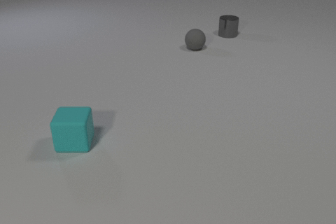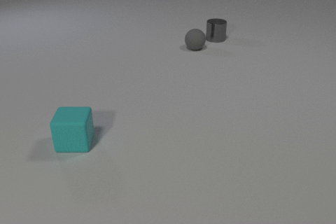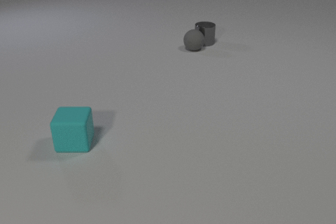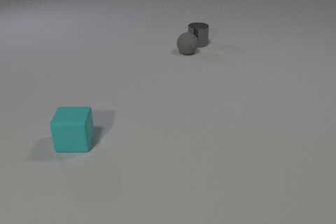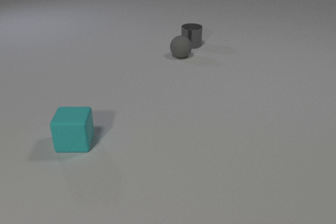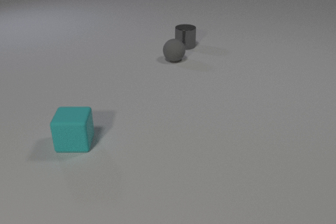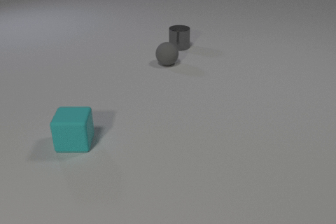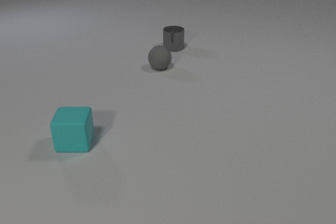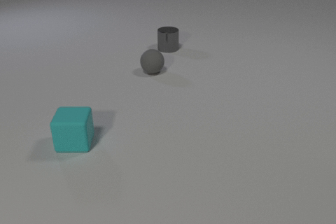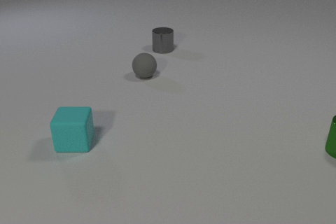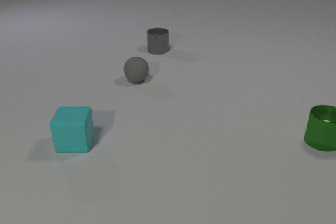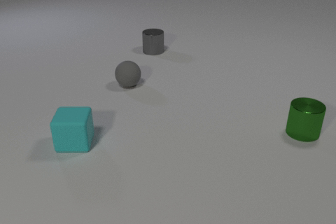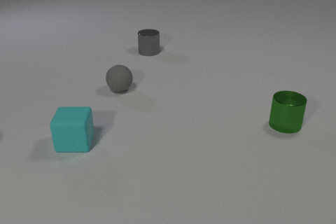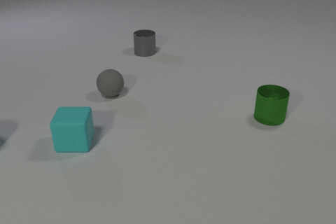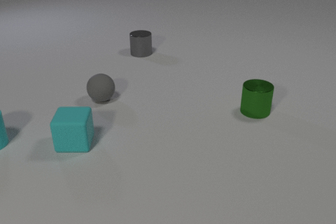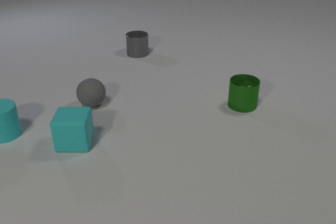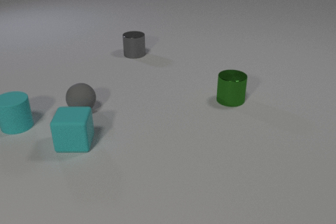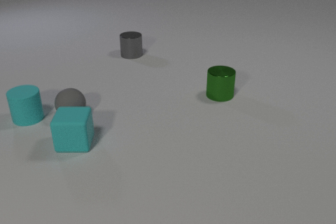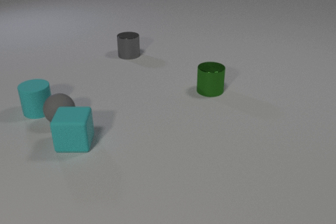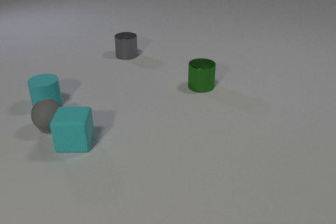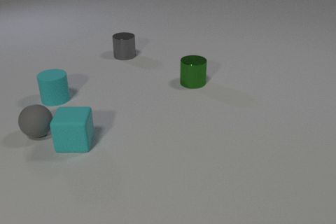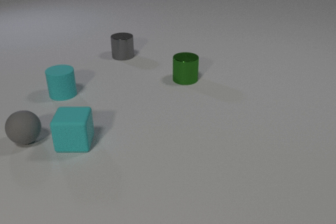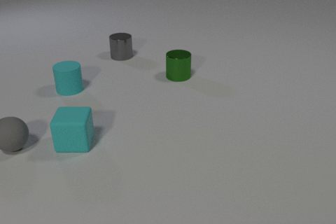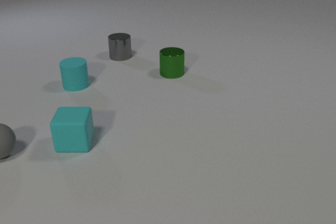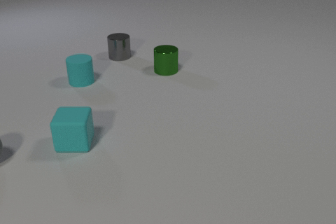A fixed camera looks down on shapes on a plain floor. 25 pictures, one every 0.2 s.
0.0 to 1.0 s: The gray metal cylinder slides to the left and toward the camera. The gray rubber sphere rolls toward the camera and to the left. The gray metal cylinder and the gray rubber sphere collide.
1.0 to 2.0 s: The gray metal cylinder slides to the left and toward the camera. The gray rubber sphere rolls toward the camera and to the left. The green metal cylinder comes in at the right edge, slides to the left and away from the camera.
2.0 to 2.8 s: The gray metal cylinder slides to the left and toward the camera. The gray rubber sphere rolls toward the camera and to the left. The cyan rubber cylinder comes in at the left edge. The green metal cylinder slides to the left and away from the camera.
2.8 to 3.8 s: The gray metal cylinder slides to the left. The gray rubber sphere rolls to the left and toward the camera. The cyan rubber cylinder slides away from the camera and to the right. The green metal cylinder slides to the left and away from the camera.
3.8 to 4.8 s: The gray metal cylinder slides to the left. The gray rubber sphere rolls to the left and toward the camera. The cyan rubber cylinder slides away from the camera and to the right. The green metal cylinder slides away from the camera and to the left.
What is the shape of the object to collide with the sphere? cylinder.
Are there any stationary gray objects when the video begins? yes.
What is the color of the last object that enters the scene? cyan.
